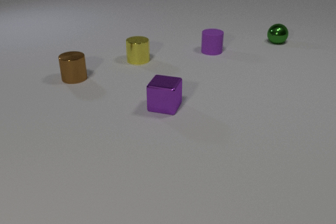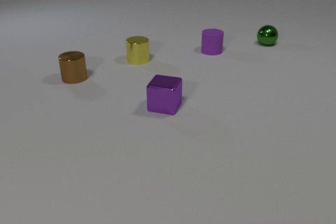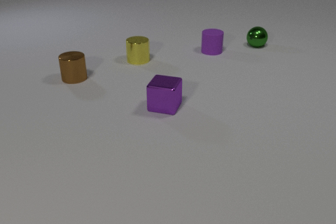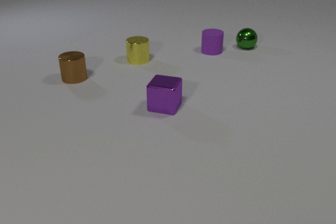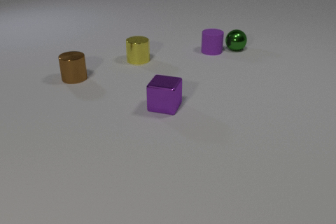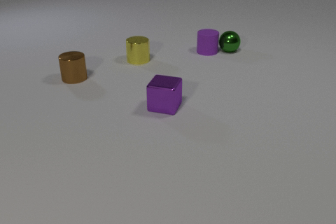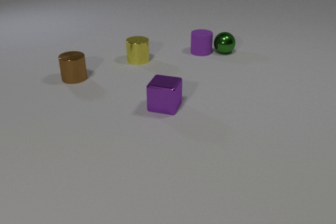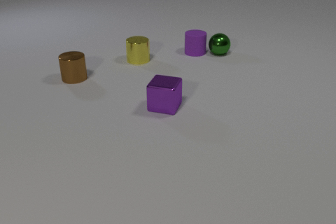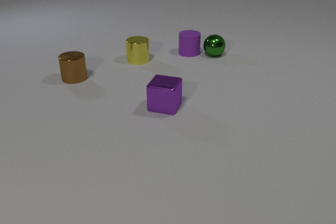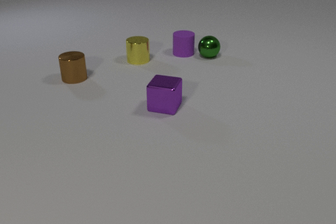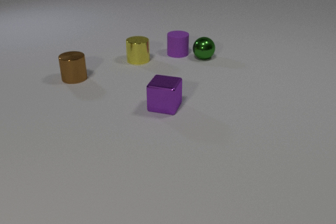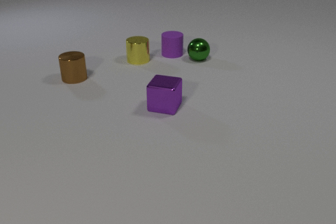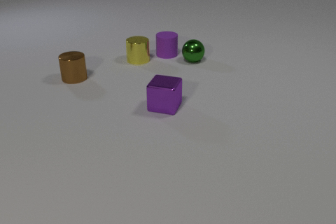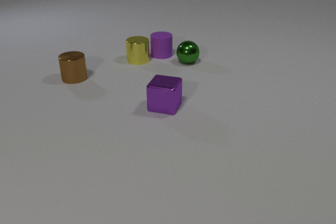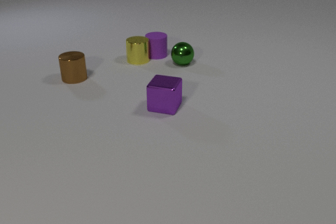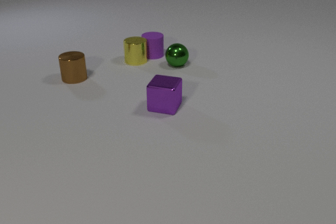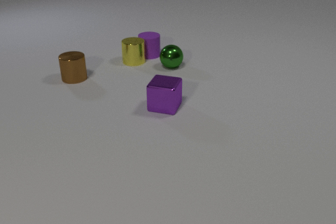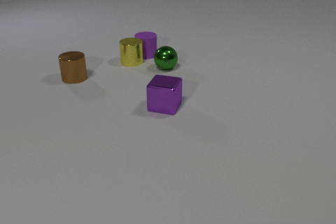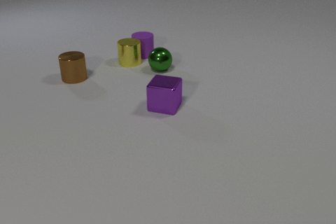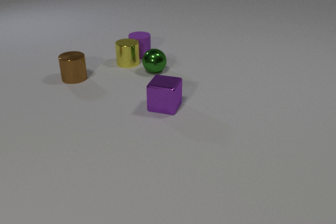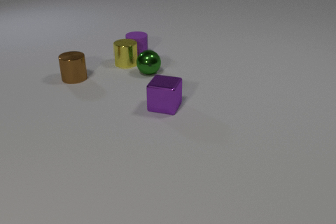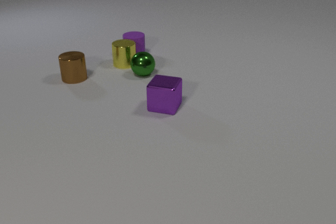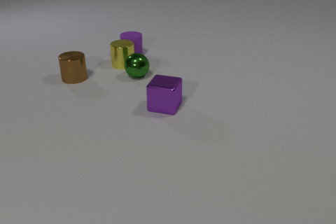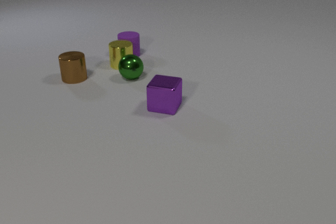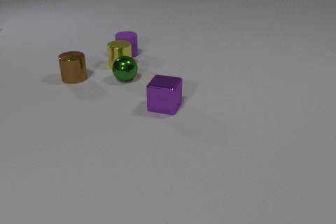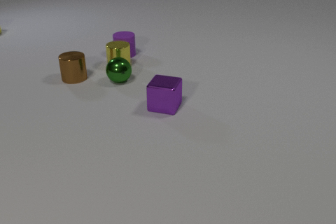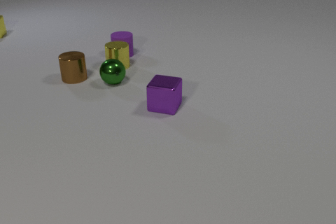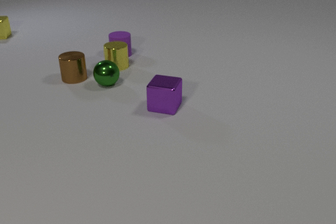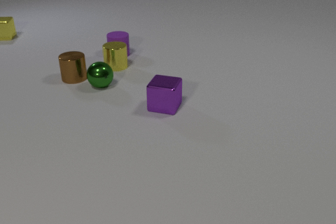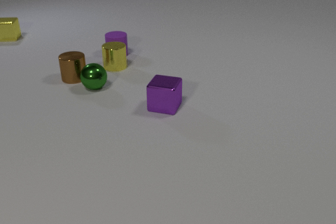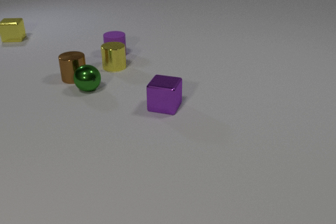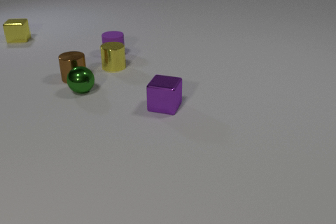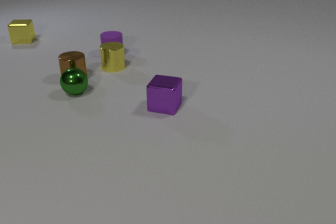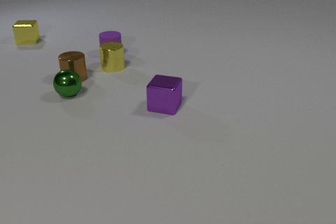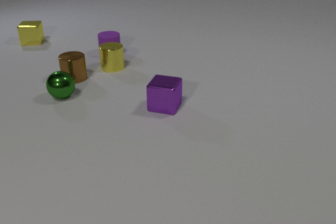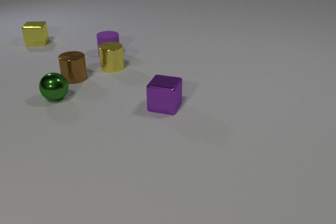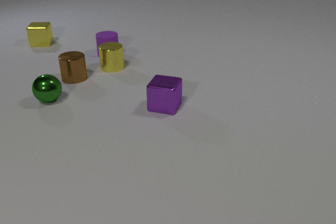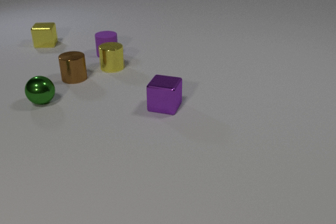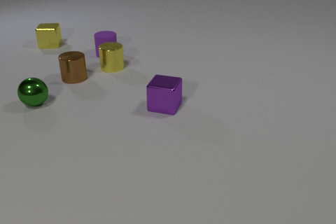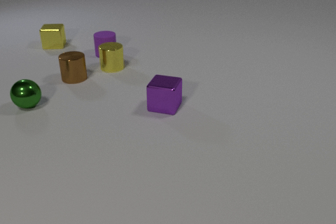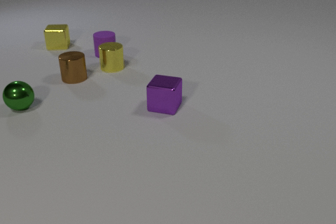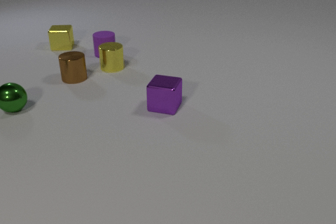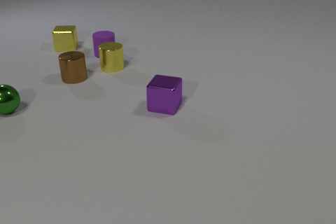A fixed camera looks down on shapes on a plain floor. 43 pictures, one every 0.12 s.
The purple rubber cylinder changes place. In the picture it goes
to the left.
The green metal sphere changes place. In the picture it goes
to the left.
0.00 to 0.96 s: The green metal sphere rolls to the left and toward the camera. The purple rubber cylinder slides to the left. The green metal sphere and the purple rubber cylinder collide.
0.96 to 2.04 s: The green metal sphere rolls to the left and toward the camera. The purple rubber cylinder slides to the left. The yellow metal cylinder slides to the left. The purple rubber cylinder and the yellow metal cylinder collide.
2.04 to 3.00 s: The green metal sphere rolls to the left and toward the camera. The purple rubber cylinder slides to the left. The yellow metal cylinder slides to the left and toward the camera.
3.00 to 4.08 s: The green metal sphere rolls to the left and toward the camera. The purple rubber cylinder slides to the left. The yellow metal cylinder slides to the left. The yellow metal cube slides to the right and toward the camera.
4.08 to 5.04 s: The green metal sphere rolls to the left. The purple rubber cylinder slides to the left. The yellow metal cube slides to the right and toward the camera.
What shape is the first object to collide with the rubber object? sphere.
Are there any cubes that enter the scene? yes.
What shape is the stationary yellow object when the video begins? cylinder.
